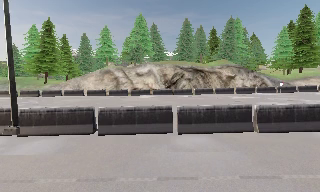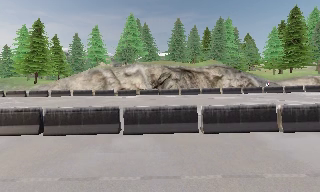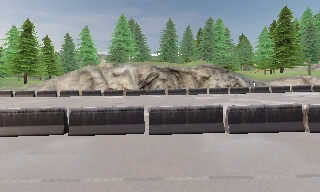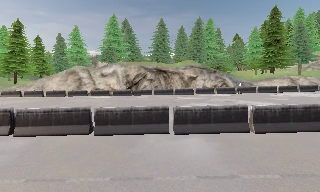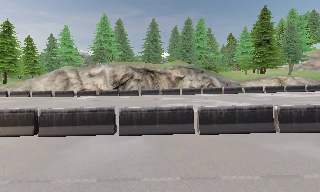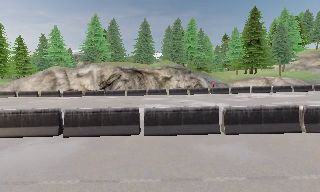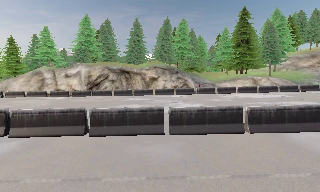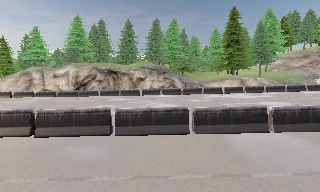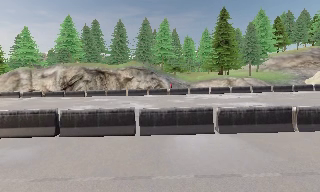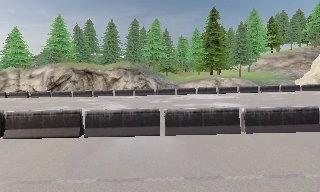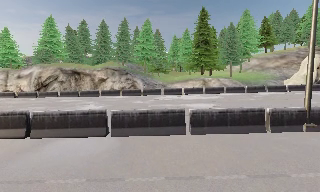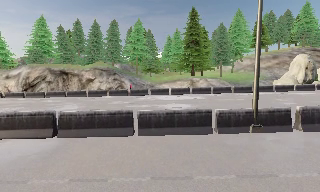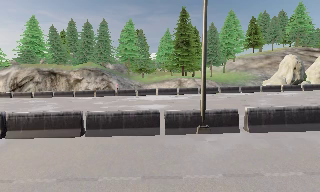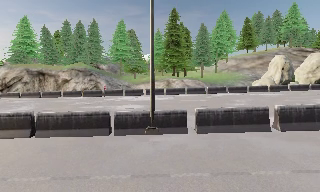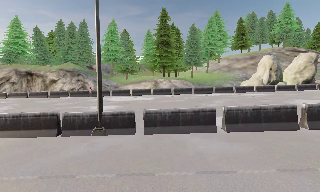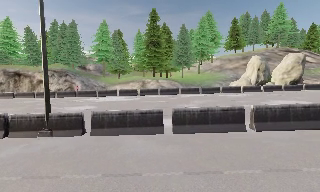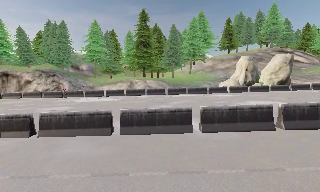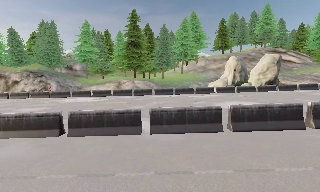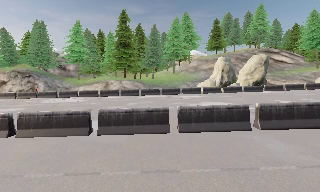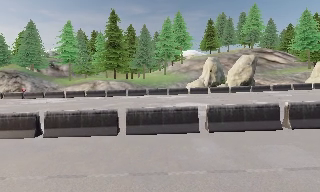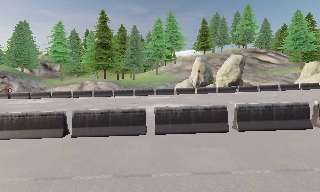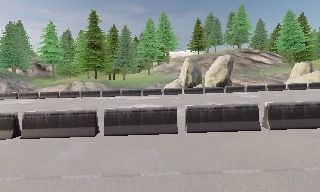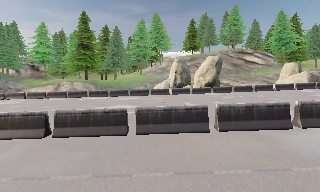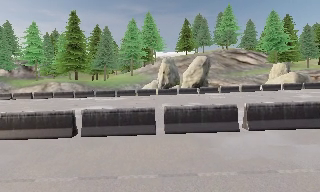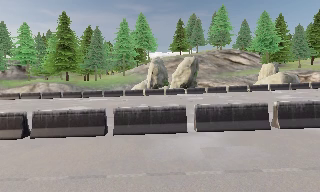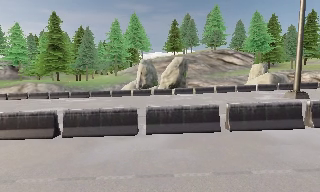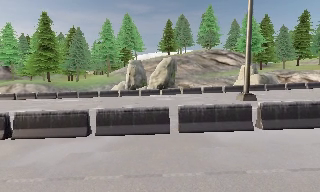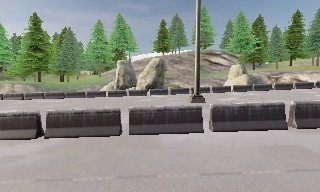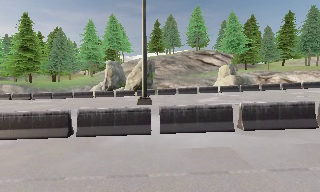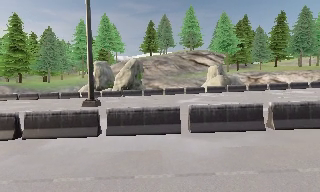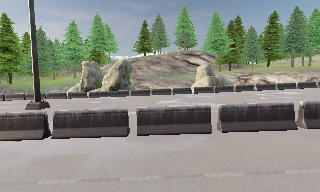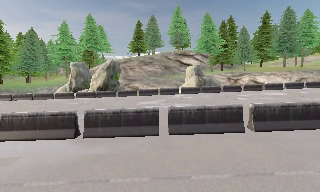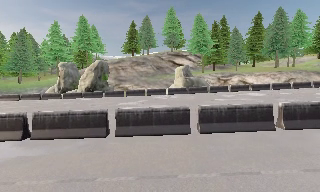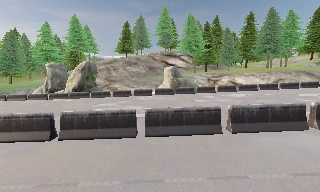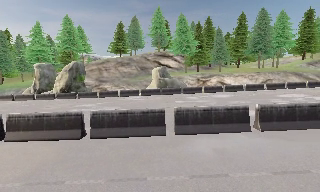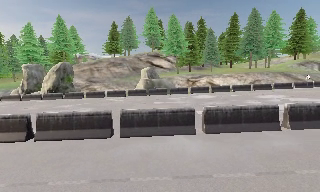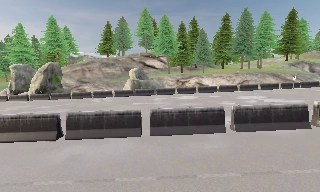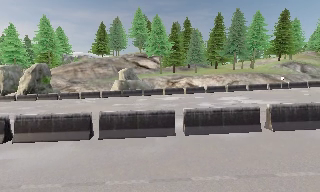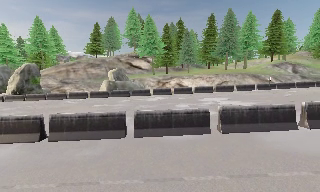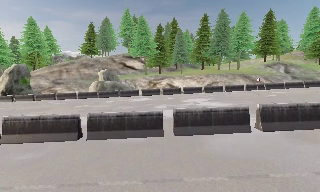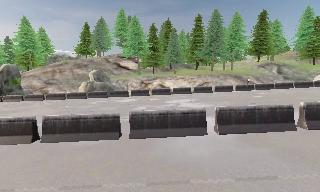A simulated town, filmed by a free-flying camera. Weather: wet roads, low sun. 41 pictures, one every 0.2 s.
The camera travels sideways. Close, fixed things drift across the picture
to the left.
0.0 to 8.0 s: The camera travels to its right, about 90 m, so close, fixed things drift to the left.
The film runs forward here.
